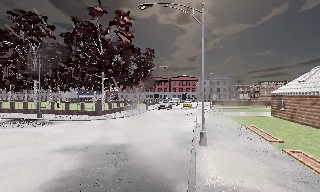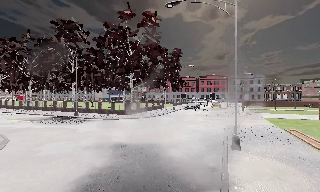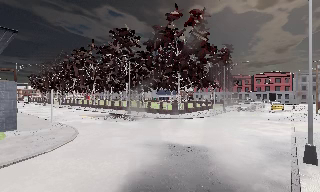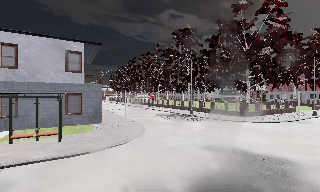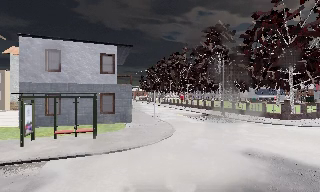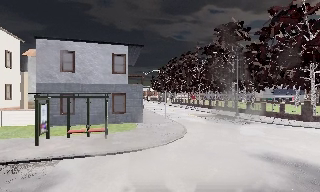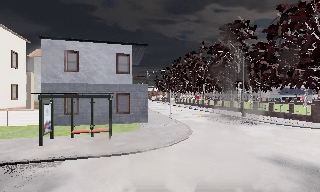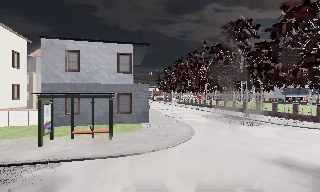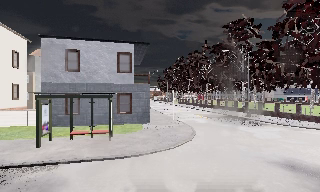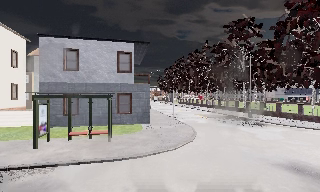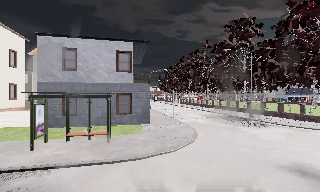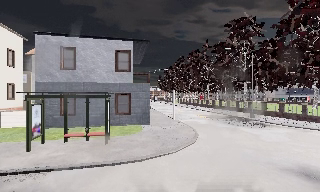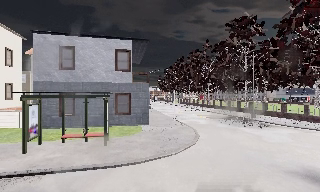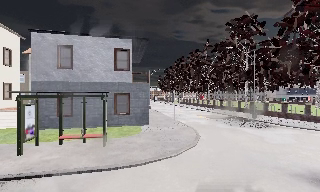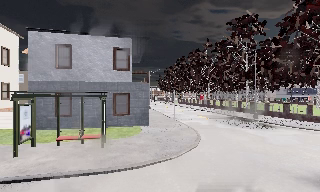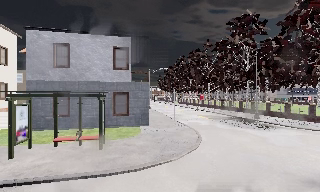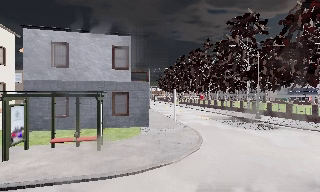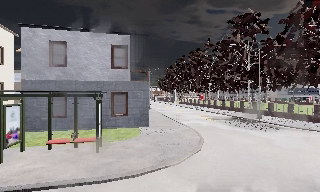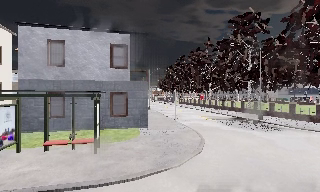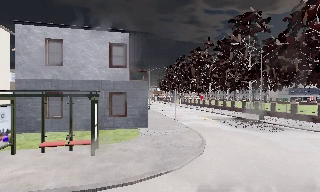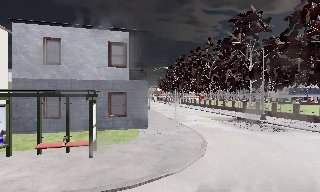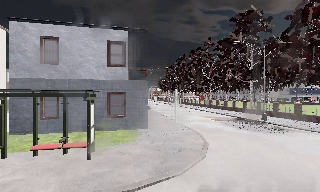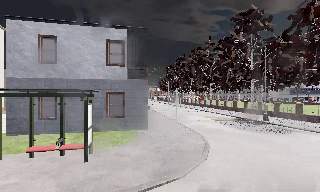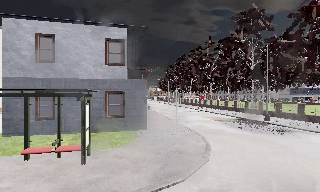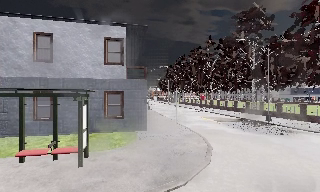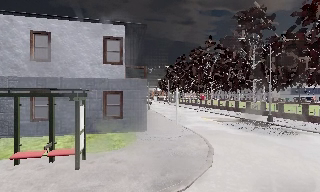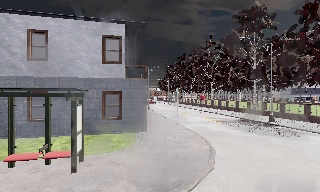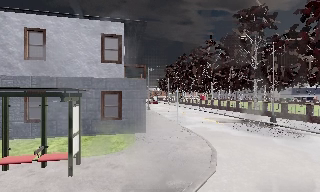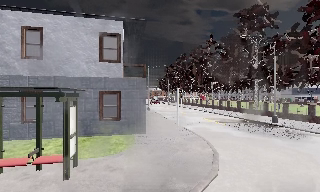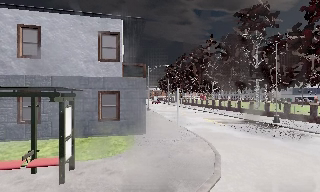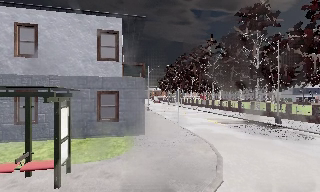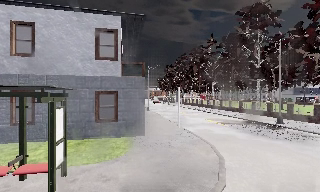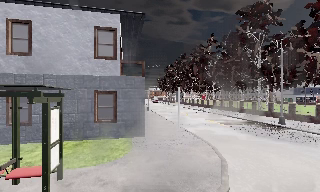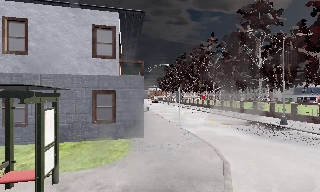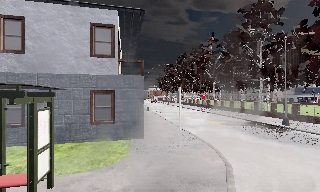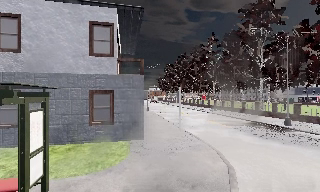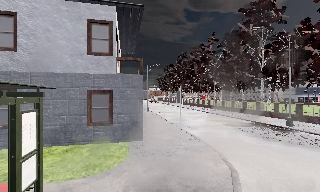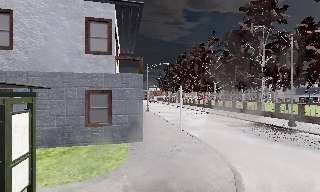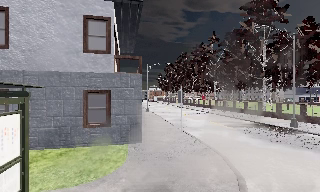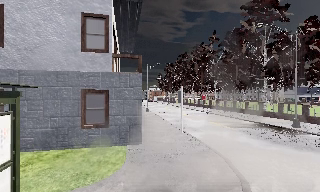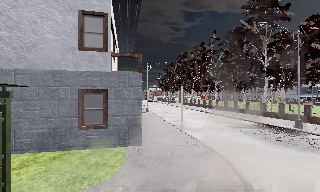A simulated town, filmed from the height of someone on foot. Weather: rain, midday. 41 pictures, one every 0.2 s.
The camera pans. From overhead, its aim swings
counterclockwise.
The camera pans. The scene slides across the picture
to the right.
0.0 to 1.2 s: The camera swings to its left by about 65 degrees, and the scene slides to the right. It travels forward, about 1.5 m.
1.2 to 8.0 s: The camera travels forward, about 7 m, so what stands in front looms larger.
The film runs forward here.
